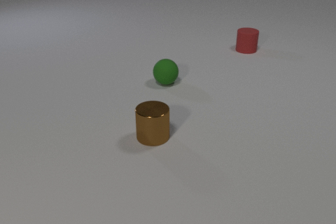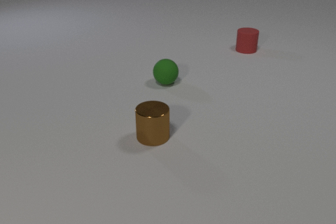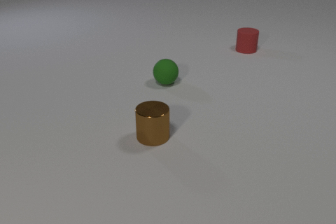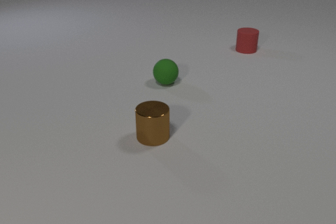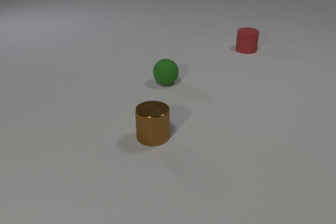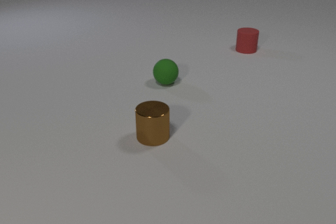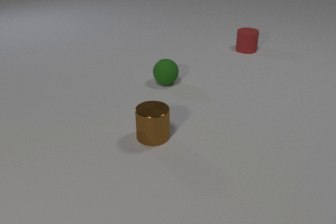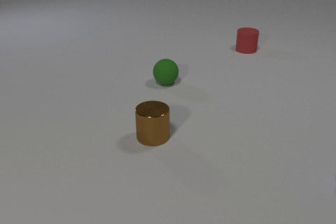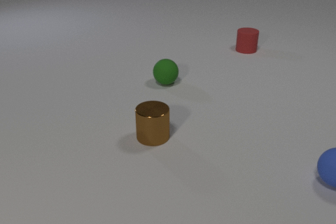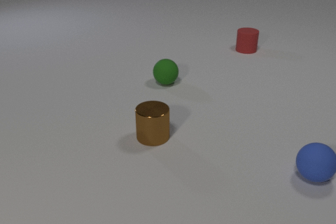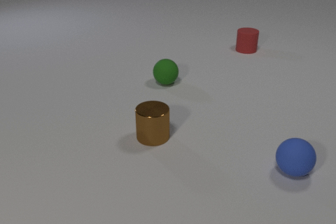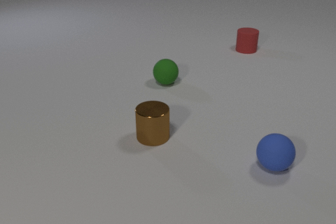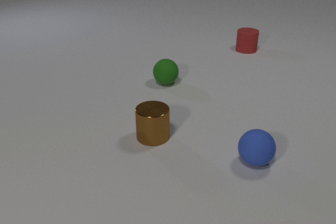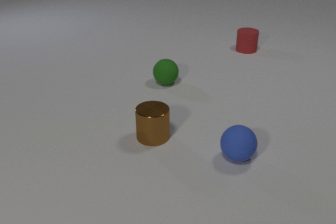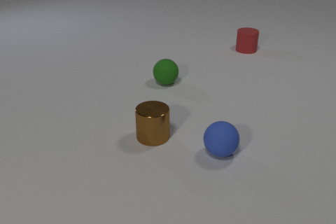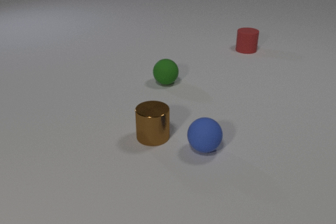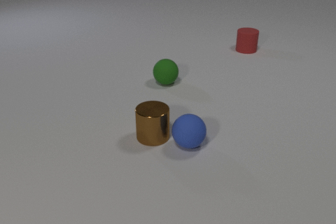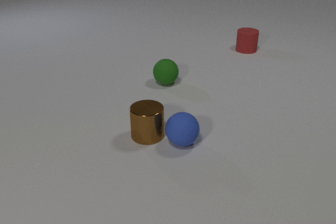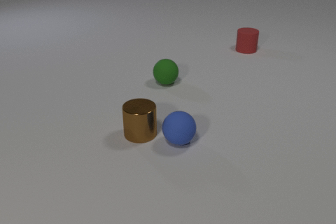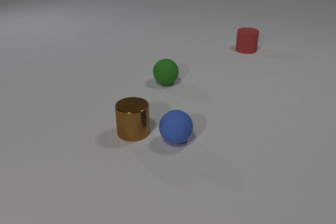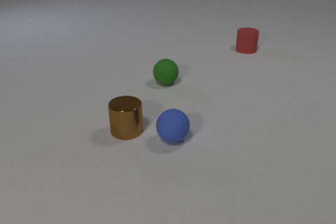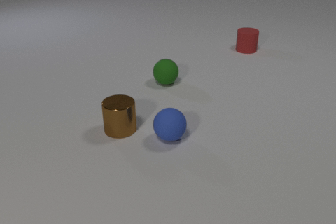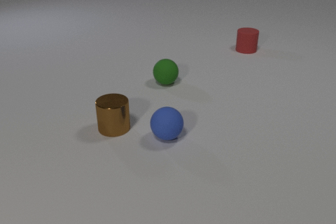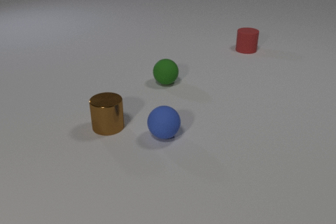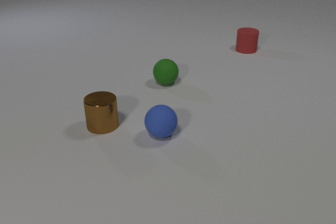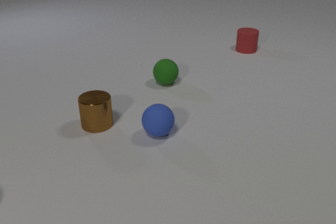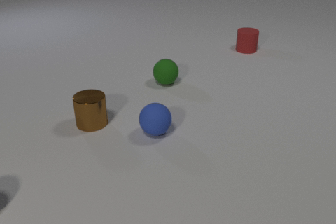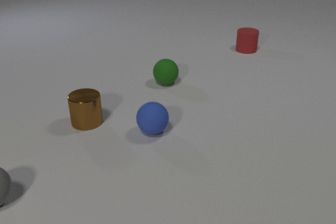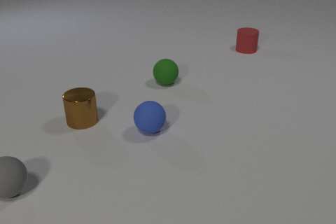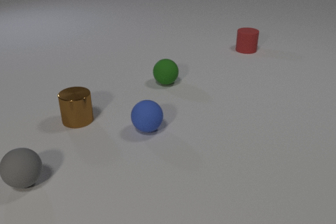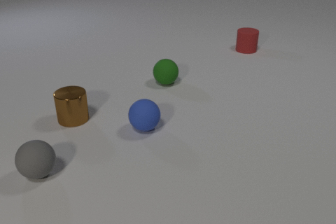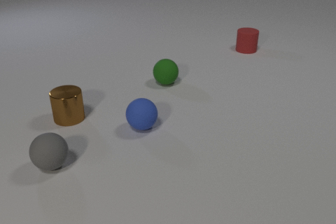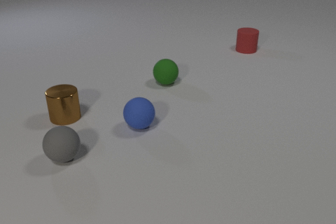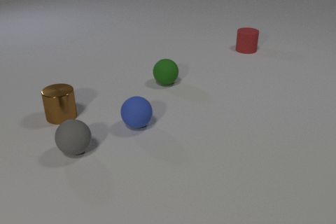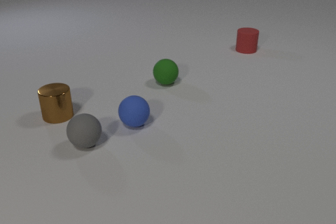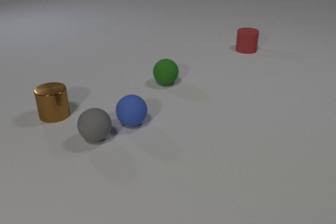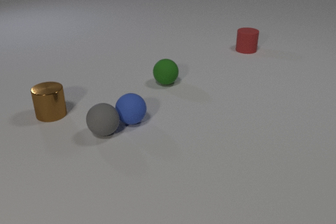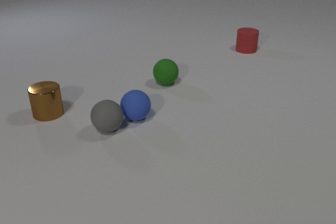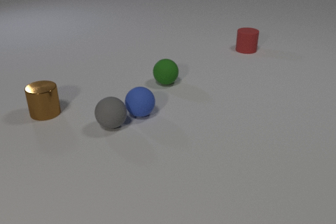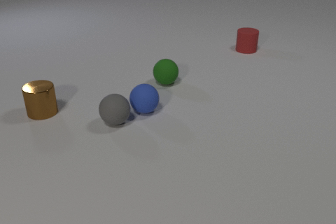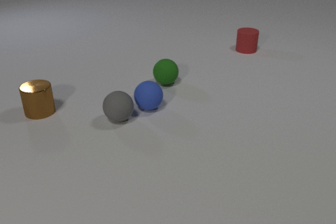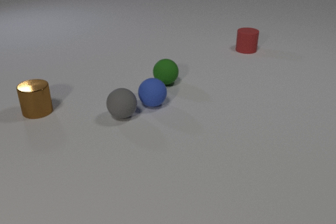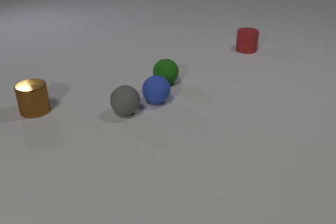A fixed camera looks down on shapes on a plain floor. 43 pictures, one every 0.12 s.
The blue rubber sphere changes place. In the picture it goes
to the left.
The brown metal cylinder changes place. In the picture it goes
to the left.
0.00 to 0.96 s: The blue rubber sphere comes in at the right edge, rolls to the left.
0.96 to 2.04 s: The blue rubber sphere rolls to the left. The blue rubber sphere and the brown metal cylinder collide.
2.04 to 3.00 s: The blue rubber sphere rolls to the left and away from the camera. The brown metal cylinder slides to the left and away from the camera.
3.00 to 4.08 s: The blue rubber sphere rolls to the left and away from the camera. The brown metal cylinder slides to the left and away from the camera. The gray rubber sphere comes in at the left edge, rolls to the right and away from the camera.
4.08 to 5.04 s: The blue rubber sphere rolls away from the camera and to the right. The brown metal cylinder slides to the left and away from the camera. The gray rubber sphere rolls away from the camera and to the right. The blue rubber sphere and the gray rubber sphere collide.
What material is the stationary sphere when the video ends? rubber.
How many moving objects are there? 3.
How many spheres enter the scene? 2.
